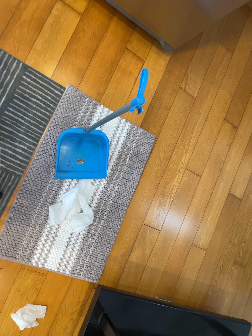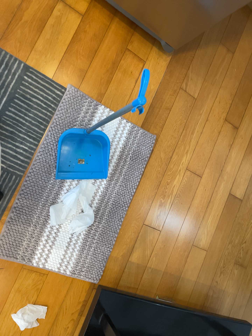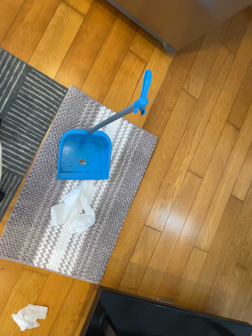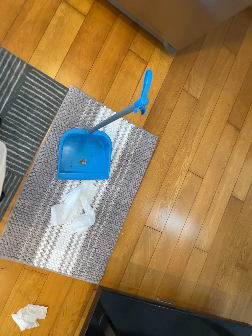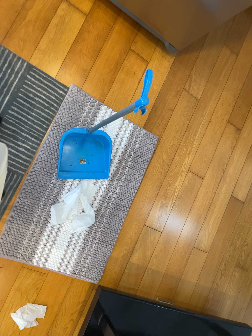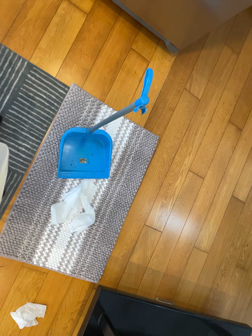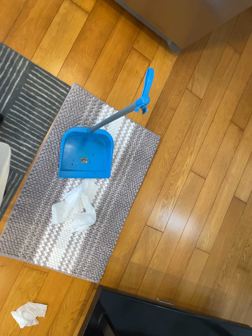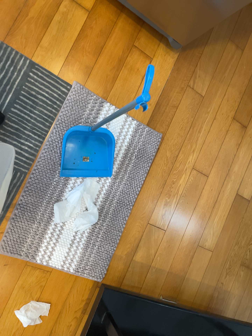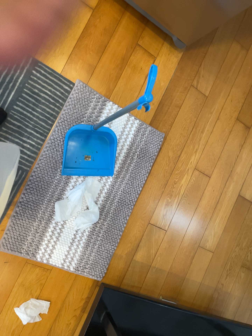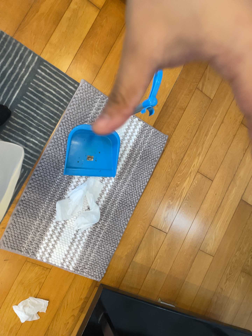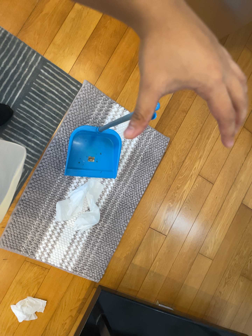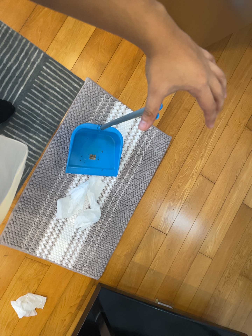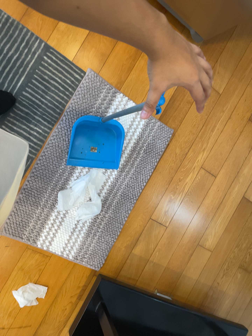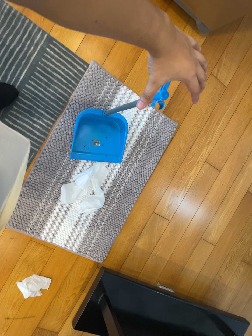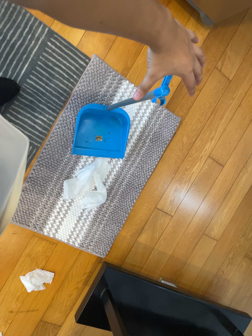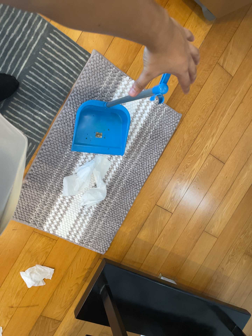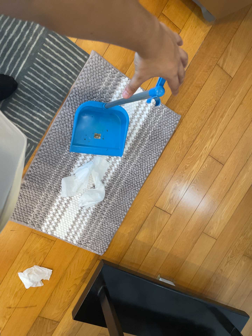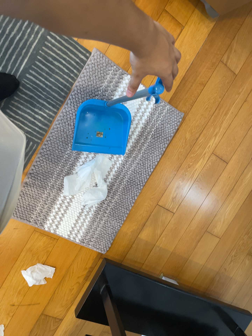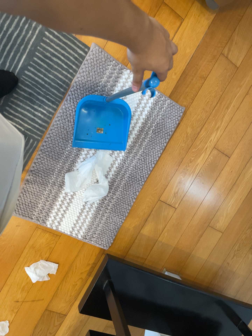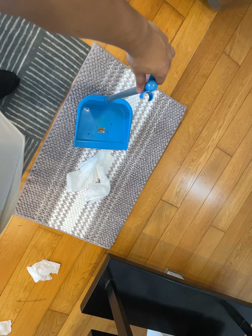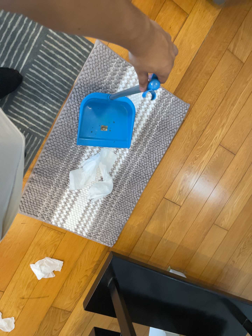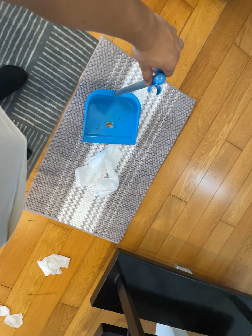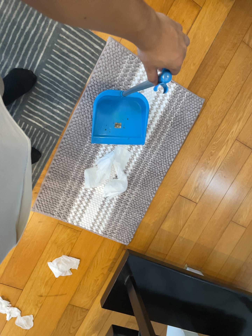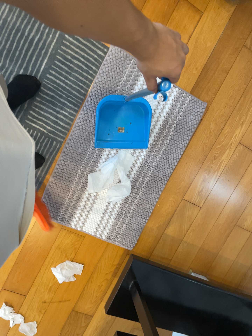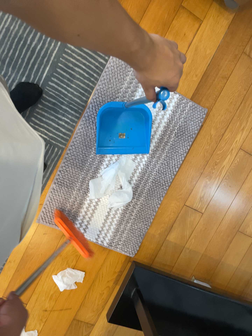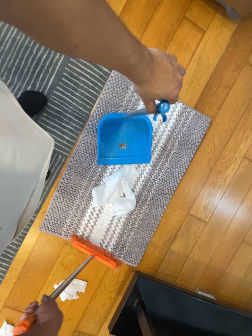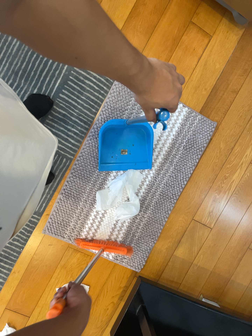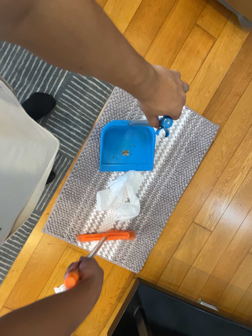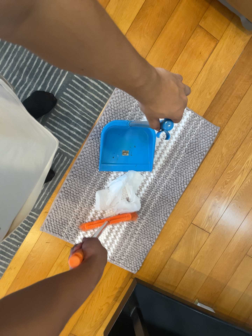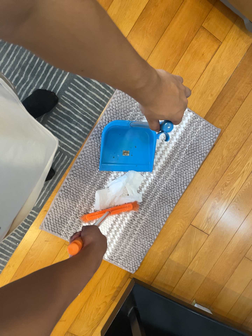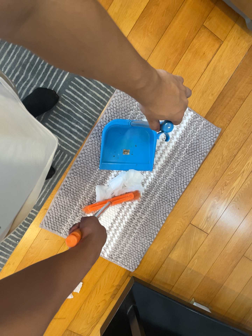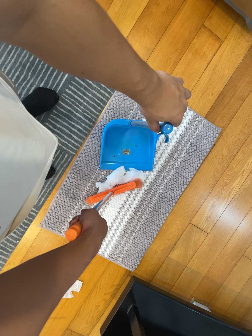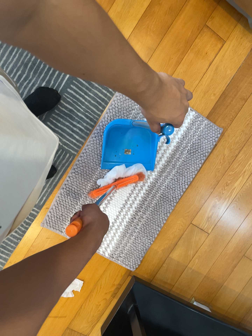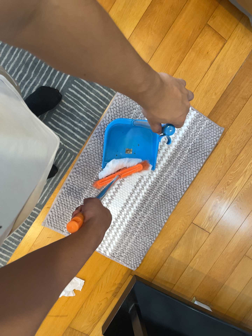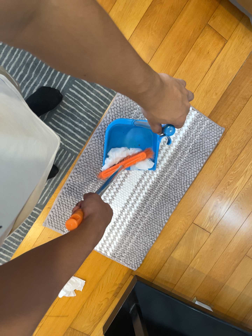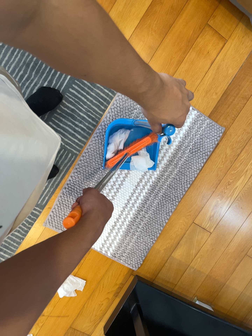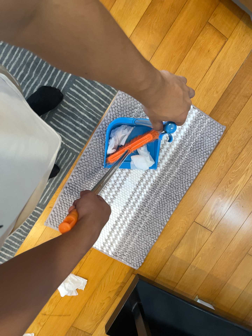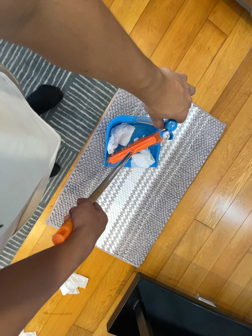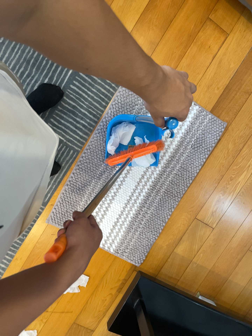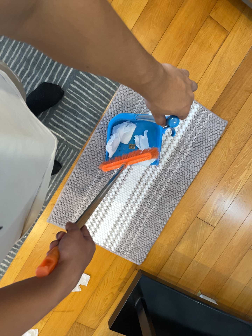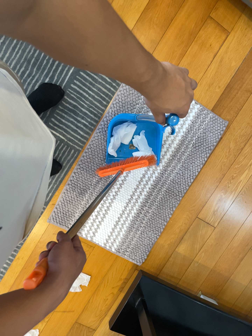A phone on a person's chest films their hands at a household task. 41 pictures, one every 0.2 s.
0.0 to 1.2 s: The camera keeps its place and its aim.
1.2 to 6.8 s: The camera pans to its left by about 15 degrees. It travels toward the top of its view and forward, about 10 cm. It rolls about its line of sight by about 10 degrees, and the scene rotates clockwise.
6.8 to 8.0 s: The camera keeps its place and its aim.
The film runs forward here.
